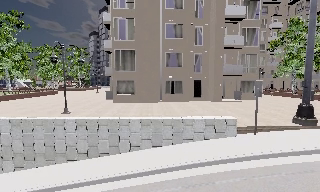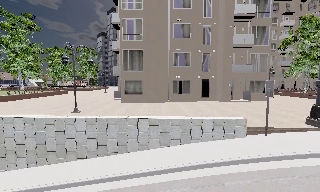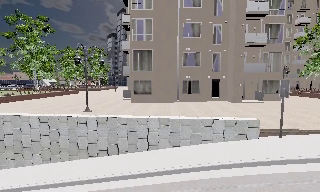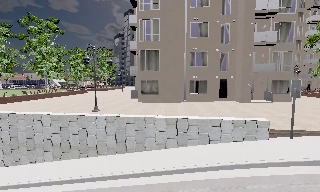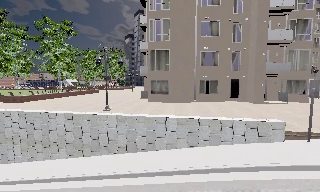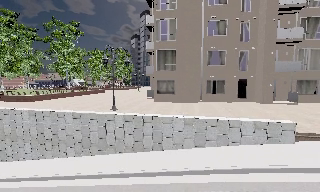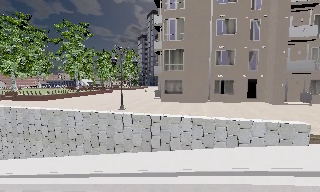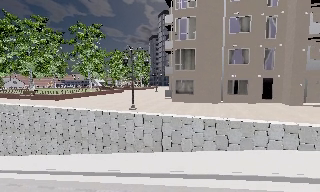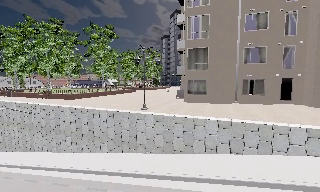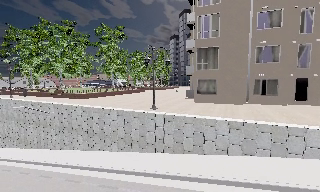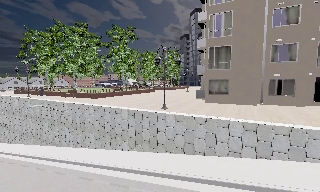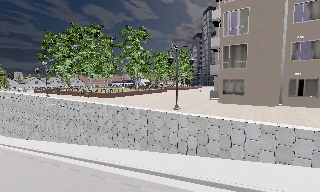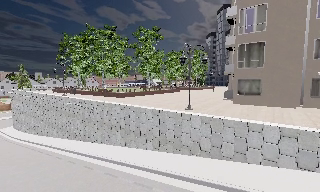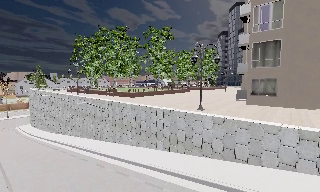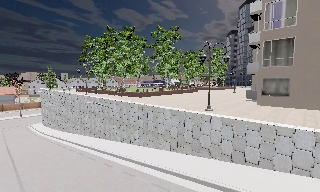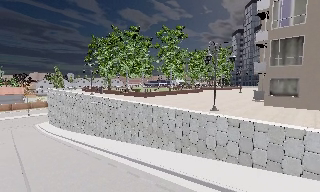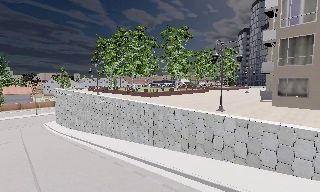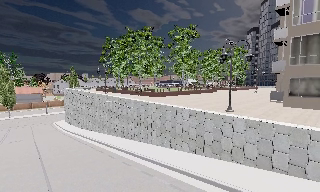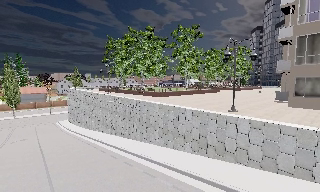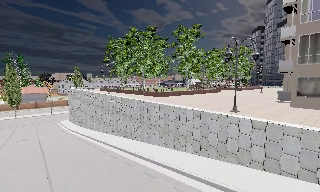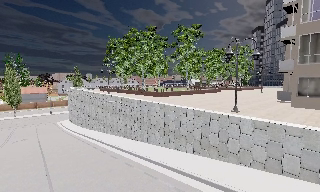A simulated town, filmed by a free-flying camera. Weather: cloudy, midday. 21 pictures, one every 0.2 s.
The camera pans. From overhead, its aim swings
counterclockwise.
The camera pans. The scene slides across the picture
to the right.
0.0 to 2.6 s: The camera pans to its left, which is counterclockwise from overhead, by about 40 degrees. It travels to its left and forward, about 1 m, so close, fixed things drift to the right.
2.6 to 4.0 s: The camera shifts only a little, or ends up much as it began.
The film runs forward here.
